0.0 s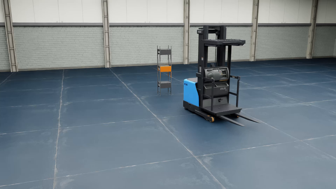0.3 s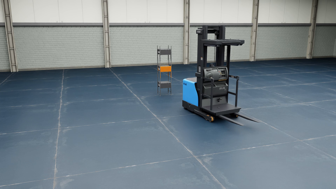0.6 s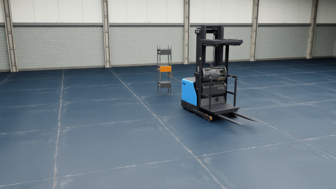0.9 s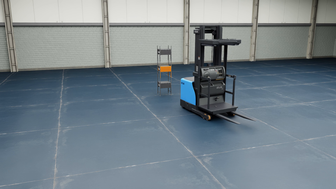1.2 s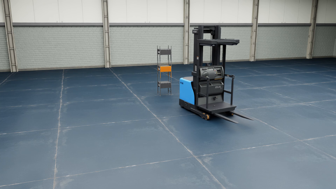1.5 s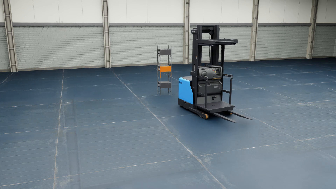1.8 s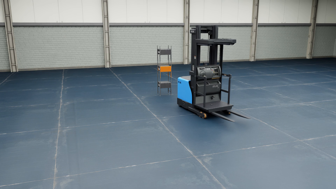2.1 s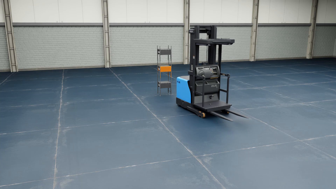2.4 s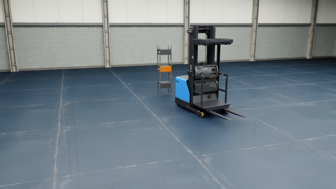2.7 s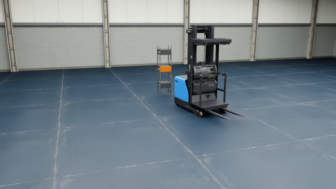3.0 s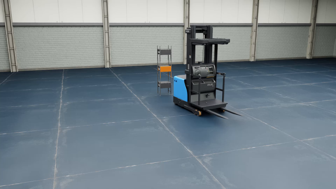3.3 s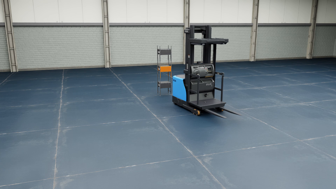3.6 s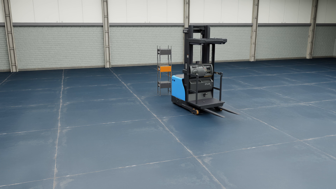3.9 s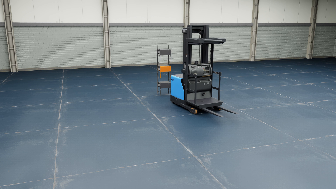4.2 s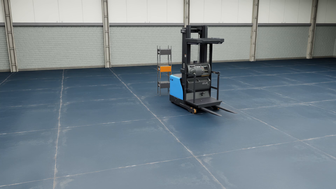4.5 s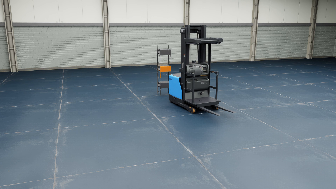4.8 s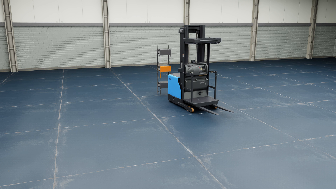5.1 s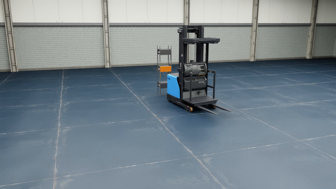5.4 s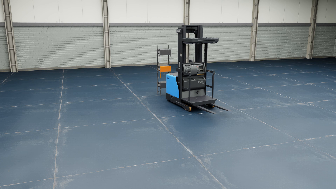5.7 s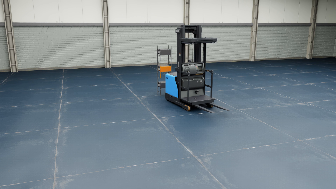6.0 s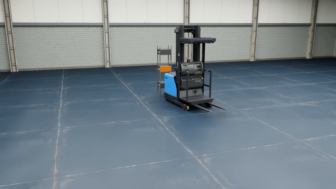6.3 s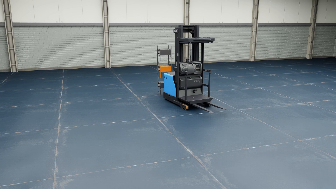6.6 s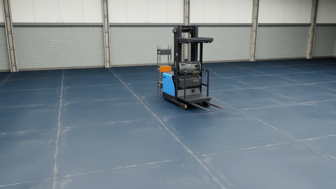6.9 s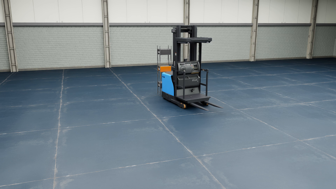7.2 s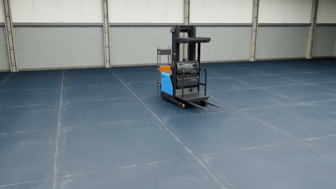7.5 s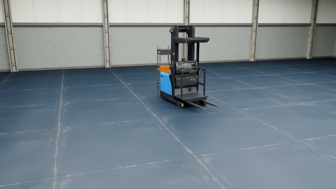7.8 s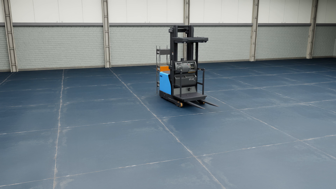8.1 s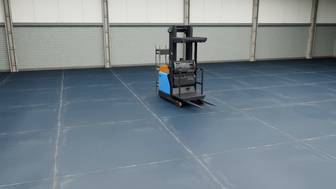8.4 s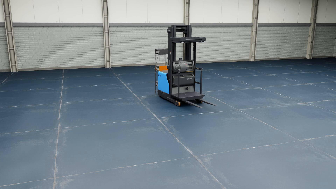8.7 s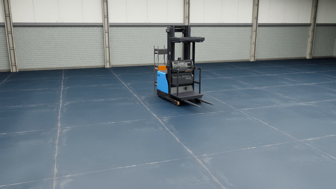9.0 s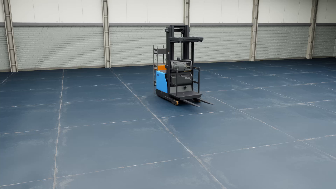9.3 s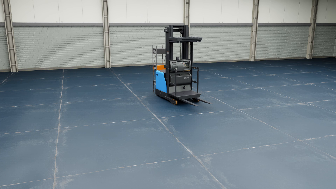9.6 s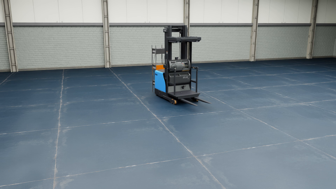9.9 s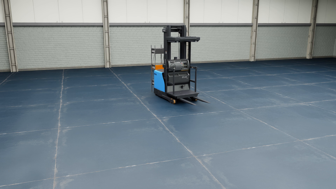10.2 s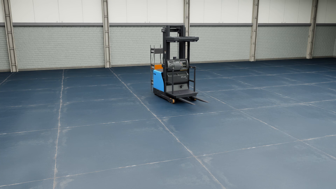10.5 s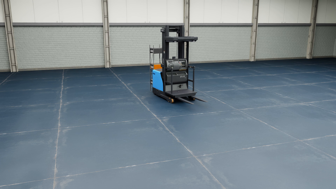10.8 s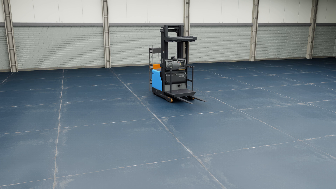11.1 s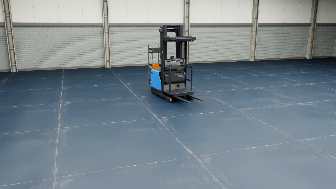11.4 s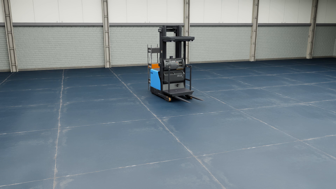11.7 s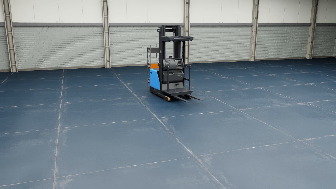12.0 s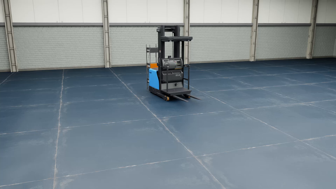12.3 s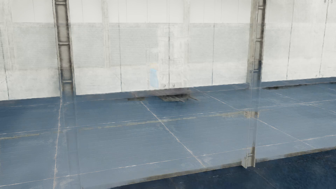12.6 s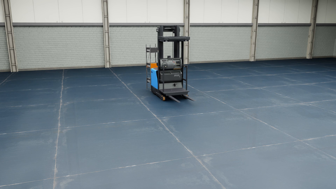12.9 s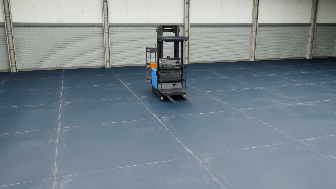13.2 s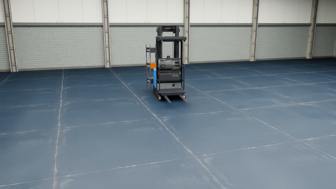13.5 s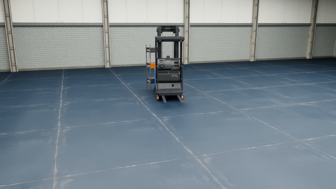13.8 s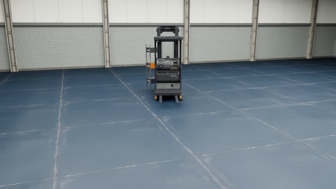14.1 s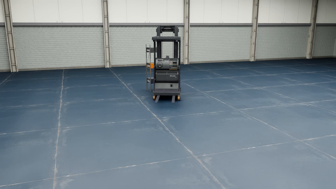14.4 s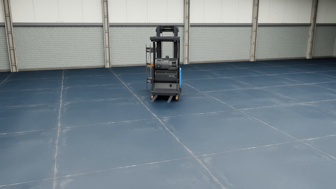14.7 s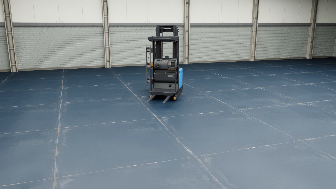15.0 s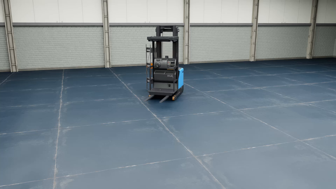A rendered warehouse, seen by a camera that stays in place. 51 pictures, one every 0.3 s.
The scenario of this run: A forklift runs into an object in its way.
